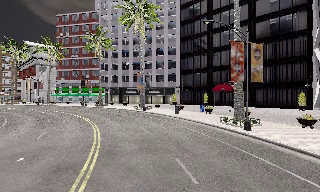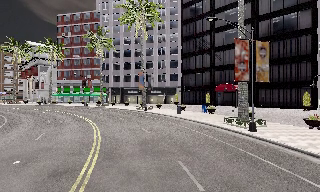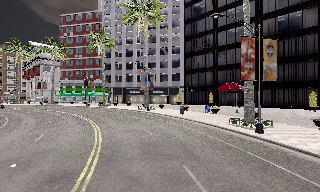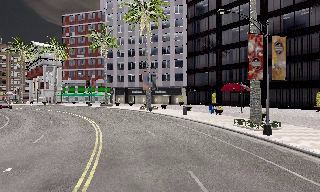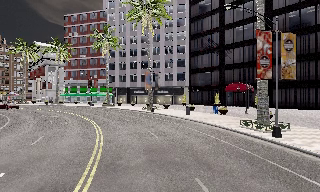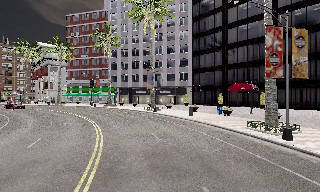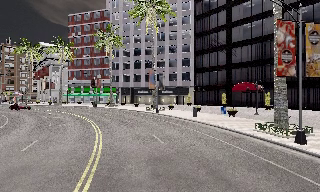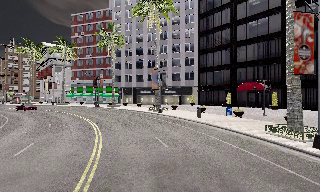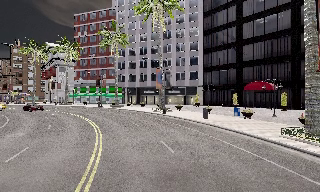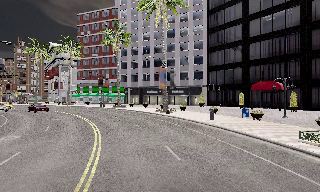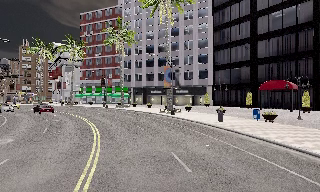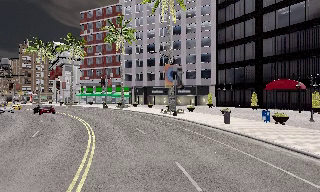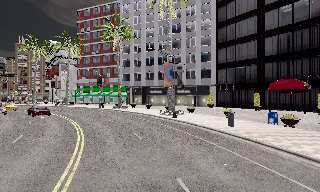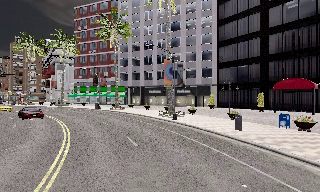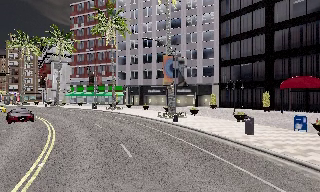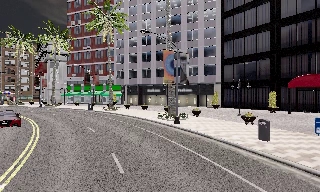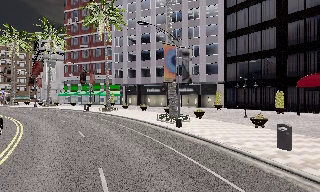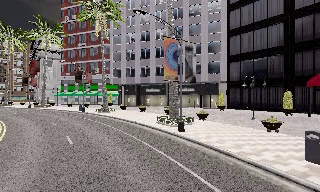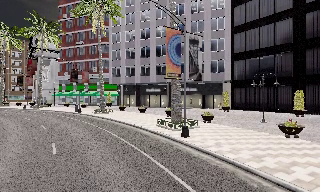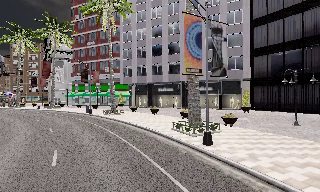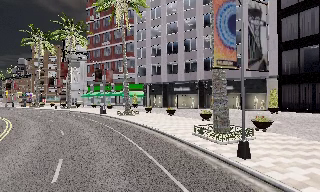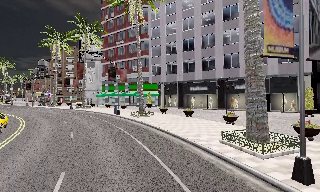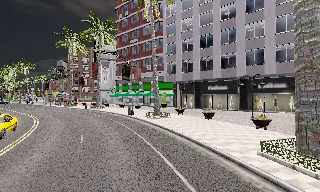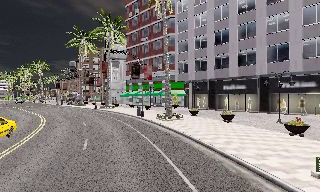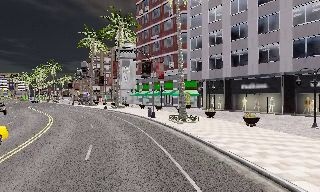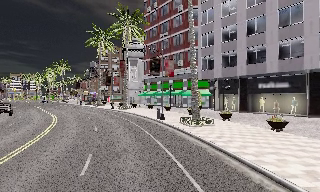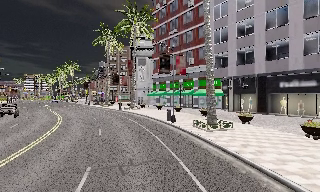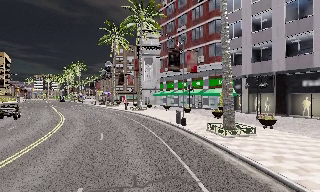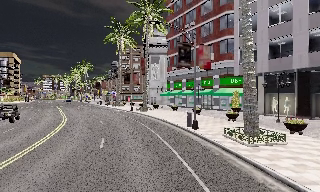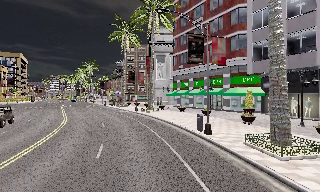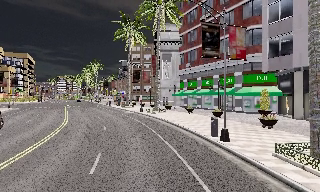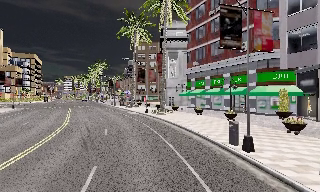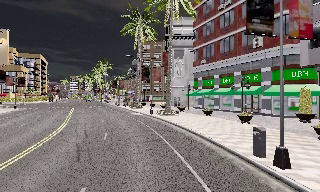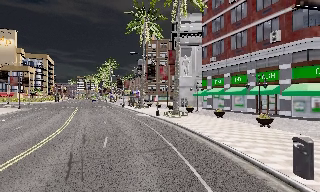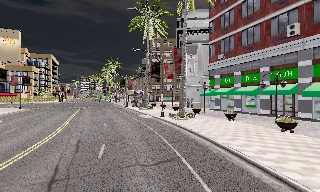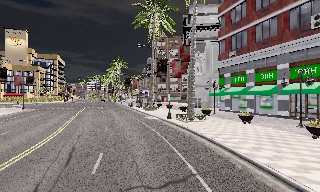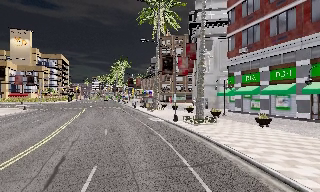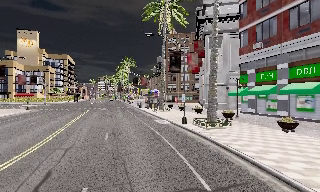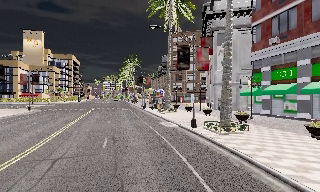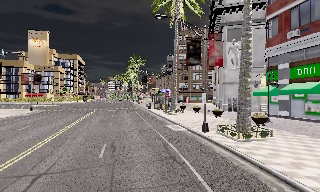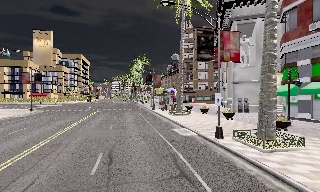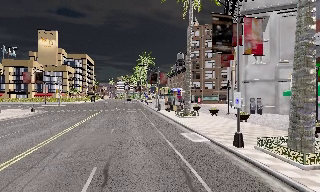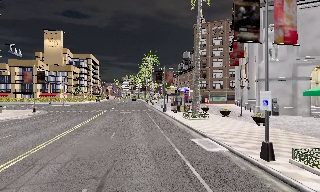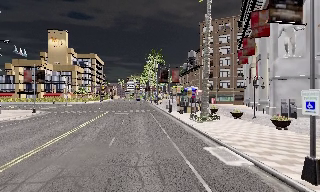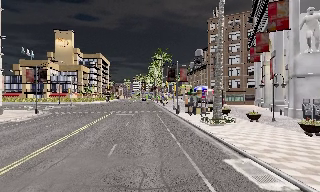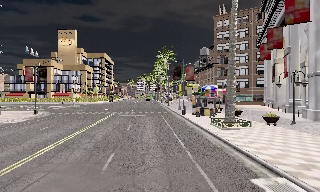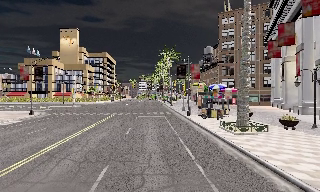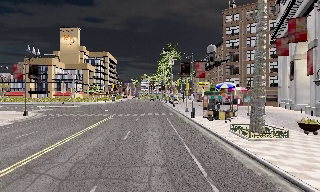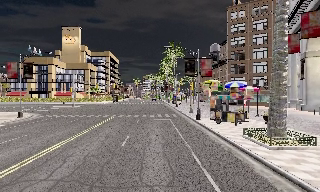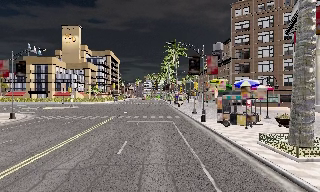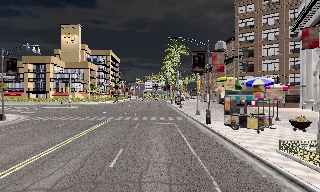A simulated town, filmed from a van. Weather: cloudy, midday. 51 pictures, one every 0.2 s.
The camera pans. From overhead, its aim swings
counterclockwise.
The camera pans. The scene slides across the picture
to the right.
0.0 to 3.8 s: The camera swings to its left by about 10 degrees, and the scene slides to the right. It travels forward, about 19 m, so what stands in front looms larger. It gains speed.
3.8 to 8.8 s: The camera pans to its left, which is counterclockwise from overhead, by about 60 degrees. It travels forward, about 40 m.
8.8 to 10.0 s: The camera travels forward, about 8 m, so what stands in front looms larger.
The film runs forward here.
